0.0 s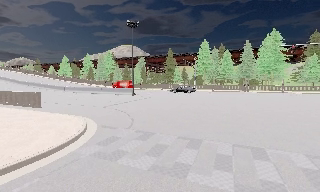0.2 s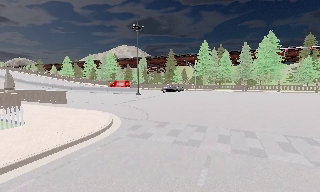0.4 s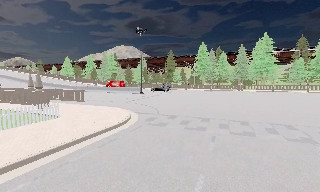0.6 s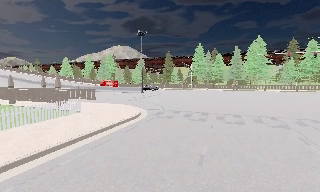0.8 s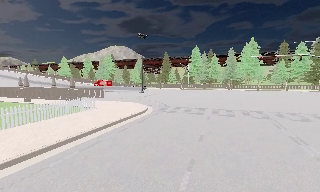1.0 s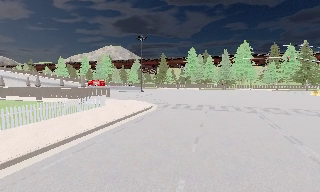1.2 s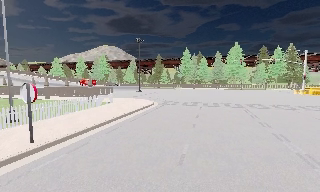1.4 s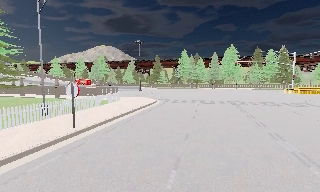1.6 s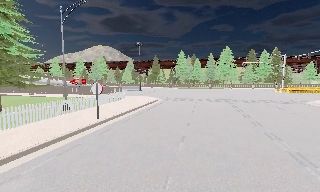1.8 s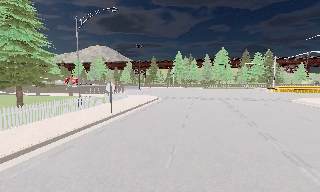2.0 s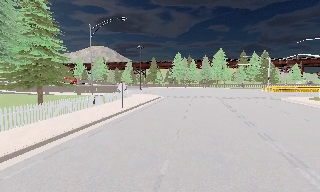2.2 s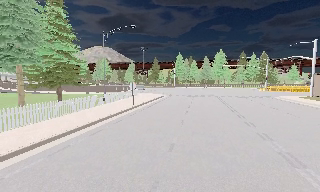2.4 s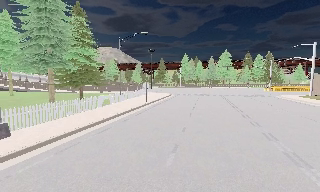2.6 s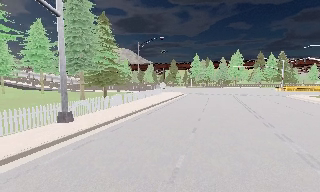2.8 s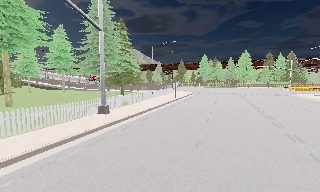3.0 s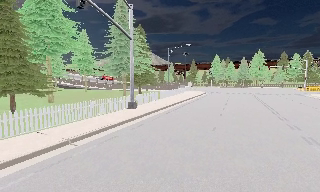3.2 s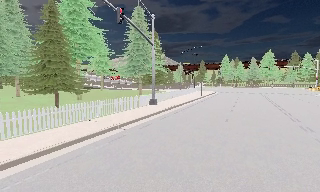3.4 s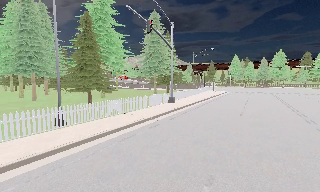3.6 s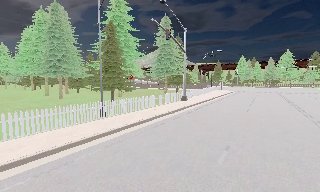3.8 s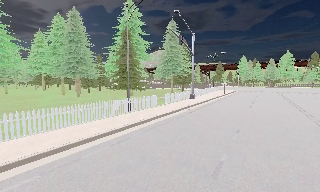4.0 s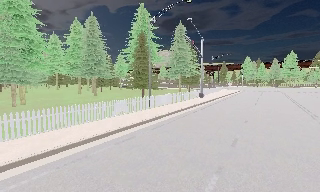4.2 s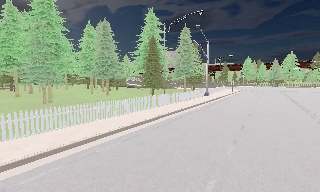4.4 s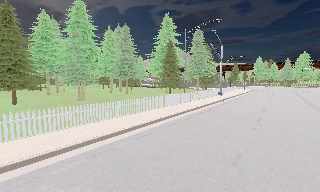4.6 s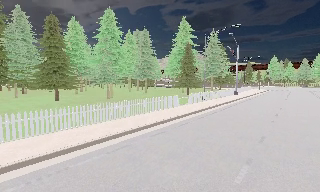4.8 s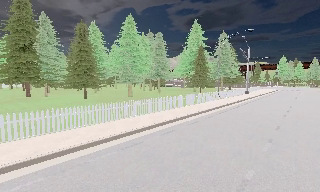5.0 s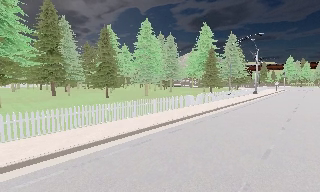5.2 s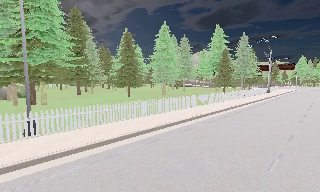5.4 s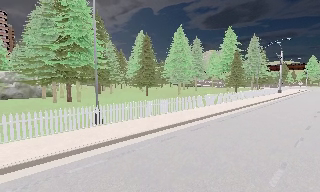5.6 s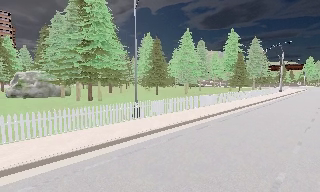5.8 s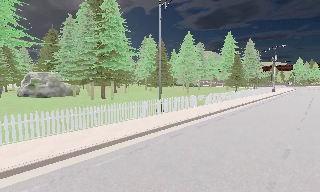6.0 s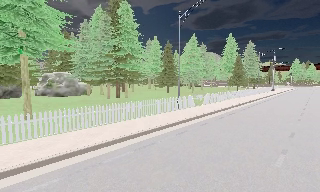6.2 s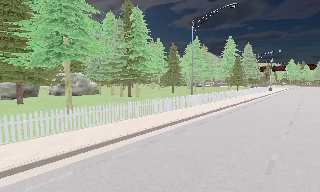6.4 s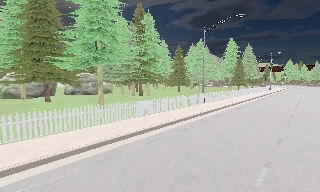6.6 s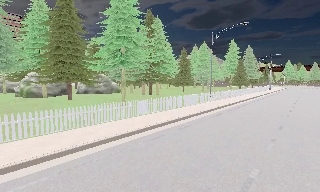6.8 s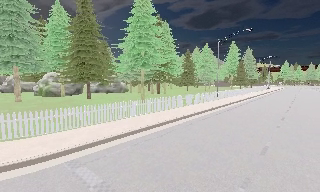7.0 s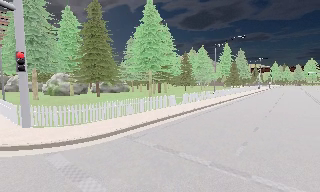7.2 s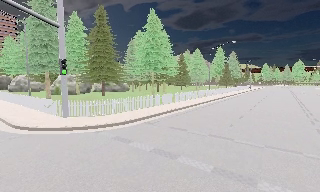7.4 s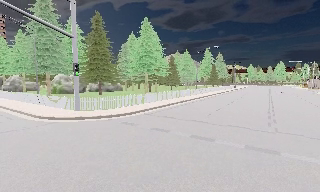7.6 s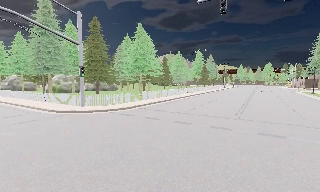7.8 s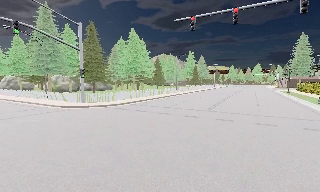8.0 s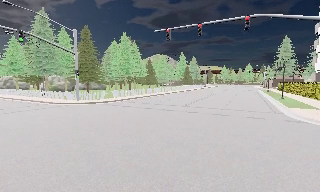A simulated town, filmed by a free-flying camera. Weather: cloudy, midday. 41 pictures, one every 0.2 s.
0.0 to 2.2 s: The camera pans to its right, which is clockwise from overhead, by about 10 degrees. It travels backward, about 20 m, so what stands in front gets smaller.
2.2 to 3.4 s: The camera pans to its left, which is counterclockwise from overhead, by about 15 degrees. It travels backward and to its left, about 13 m, so what stands in front gets smaller.
3.4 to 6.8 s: The camera pans to its left, which is counterclockwise from overhead, by about 10 degrees. It travels backward and to its left, about 40 m, so what stands in front gets smaller.
6.8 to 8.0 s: The scene slides to the left, as the camera pans about 15 degrees to its right. It travels backward, about 14 m, so what stands in front gets smaller.
The film runs forward here.
